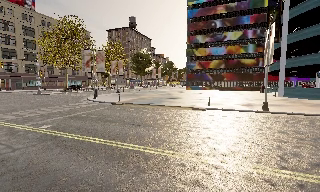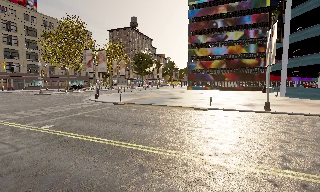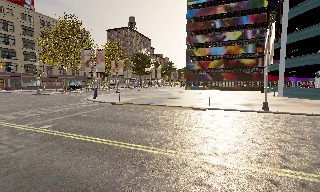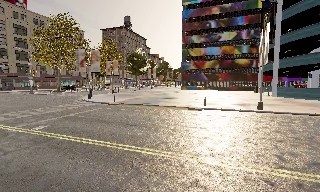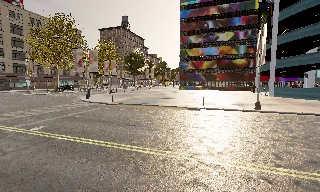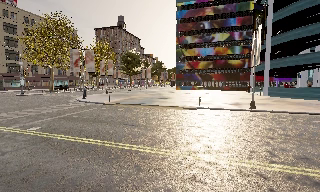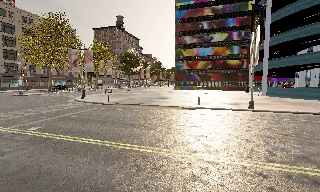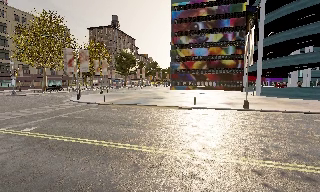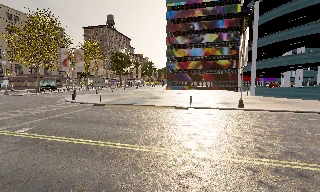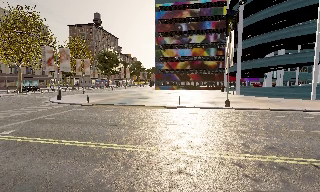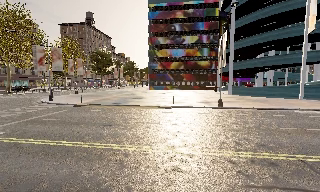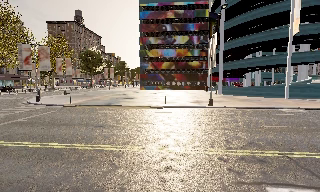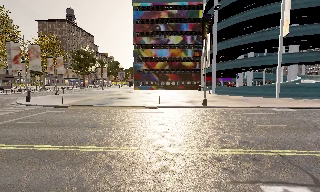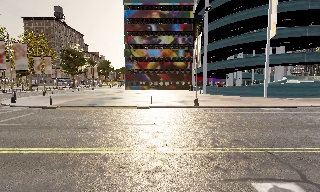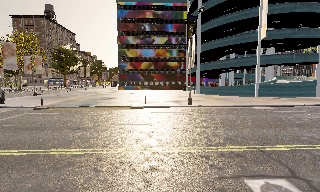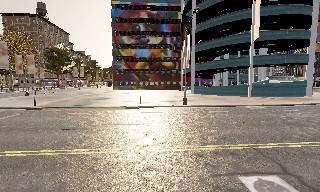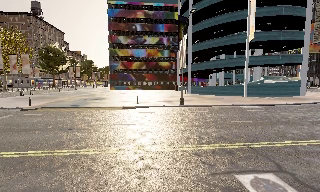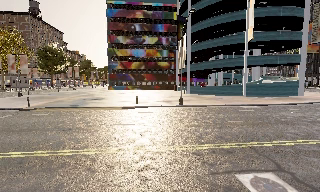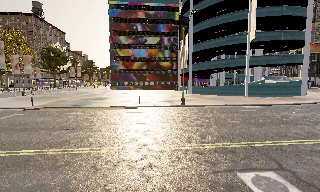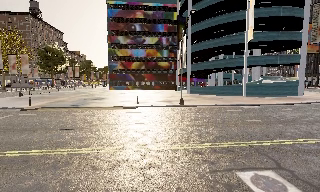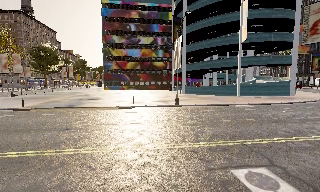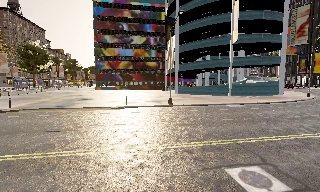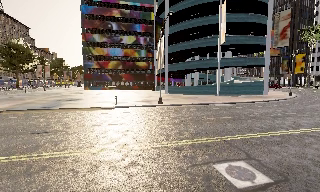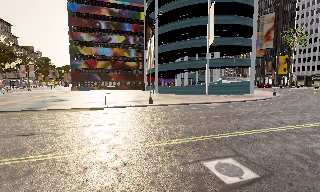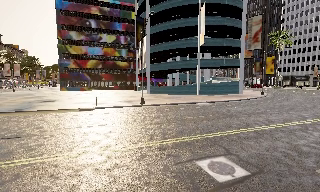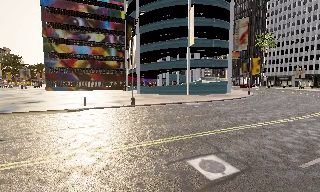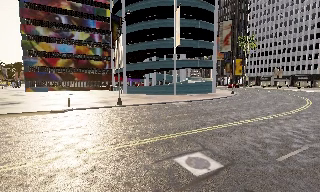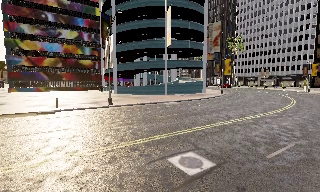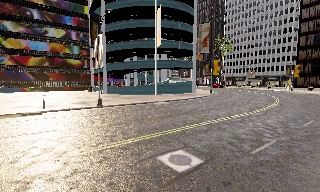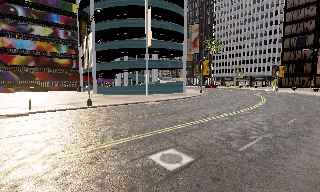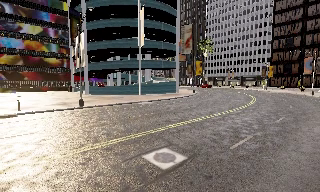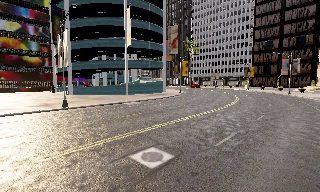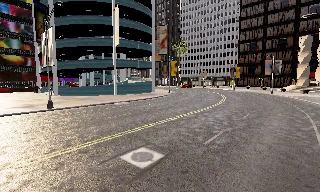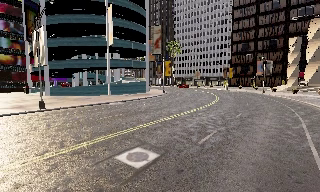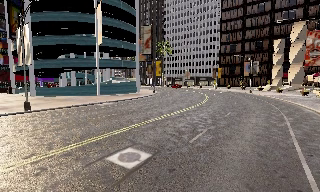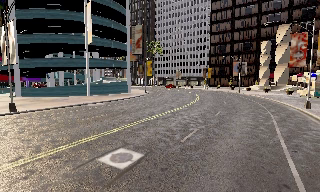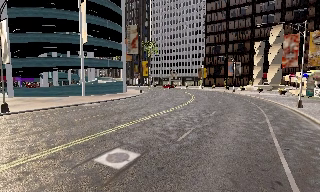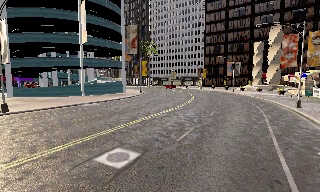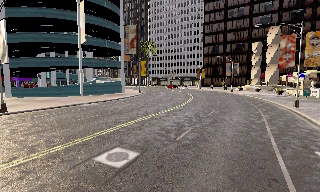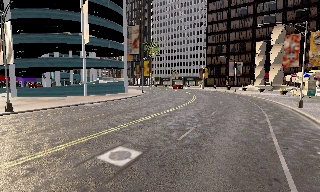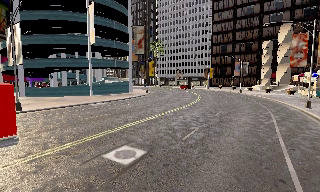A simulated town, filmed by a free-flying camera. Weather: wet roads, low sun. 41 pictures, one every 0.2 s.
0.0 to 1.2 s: The camera shifts only a little, or ends up much as it began.
1.2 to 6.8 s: The camera swings to its right by about 75 degrees, and the scene slides to the left. It travels backward and to its left, about 1.5 m.
6.8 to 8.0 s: The camera shifts only a little, or ends up much as it began.
The film runs backward here.
